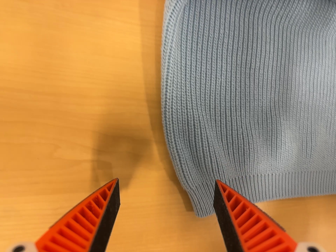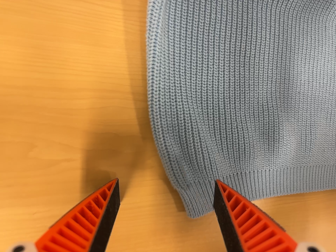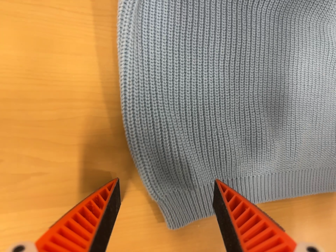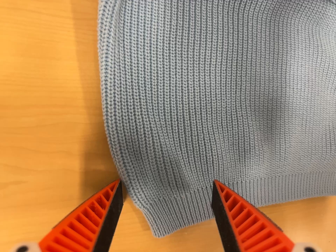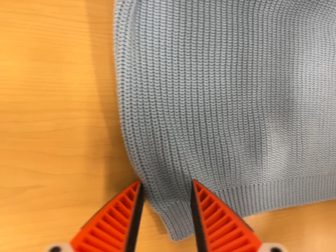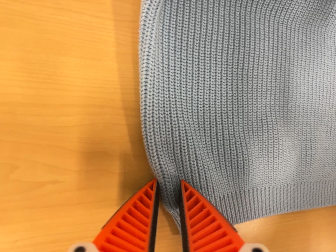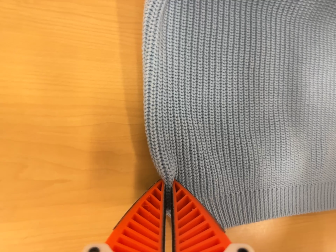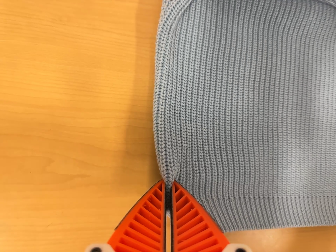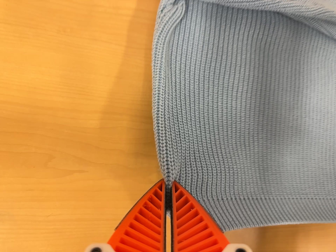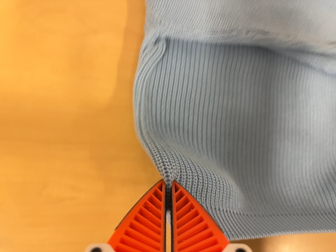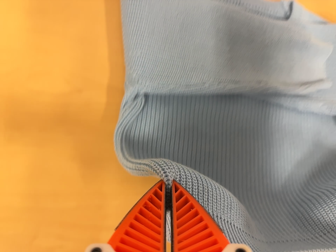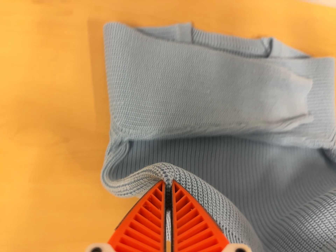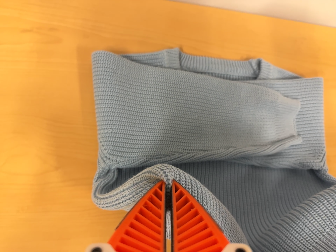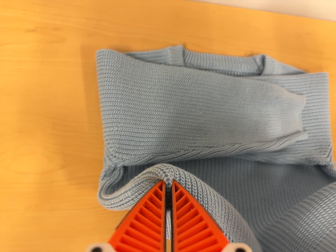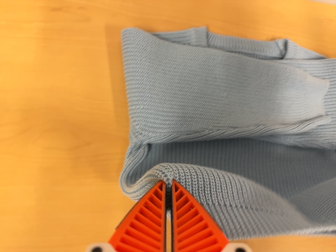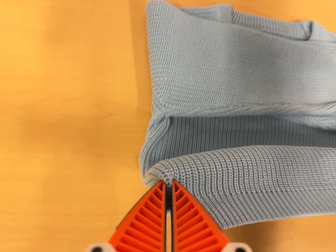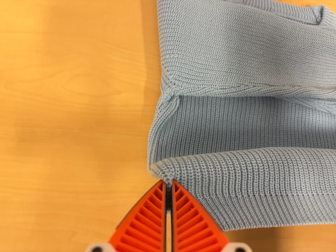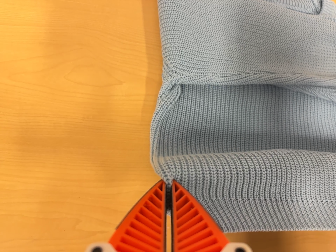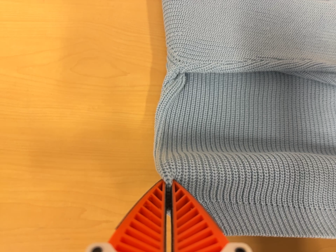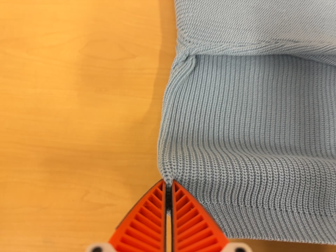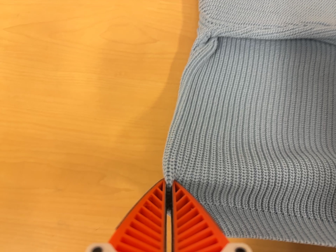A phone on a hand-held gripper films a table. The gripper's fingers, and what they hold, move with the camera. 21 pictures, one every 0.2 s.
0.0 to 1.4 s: The camera shifts only a little, or ends up much as it began.
1.4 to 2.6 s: The camera travels toward the top of its view, to its right and backward, about 18 cm, so close, fixed things drift downward. Its aim tips toward the top of its view by about 10 degrees, and the scene shifts downward.
2.6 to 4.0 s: The camera swings to its left by about 15 degrees, and the scene slides to the right. It travels toward the bottom of its view, about 16 cm, so close, fixed things drift upward.
The film runs forward here.
